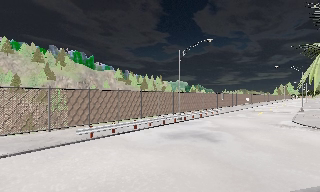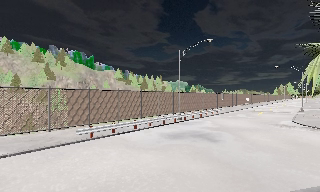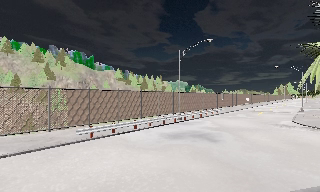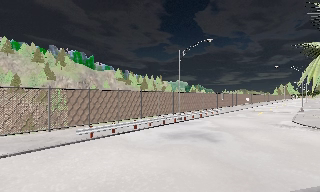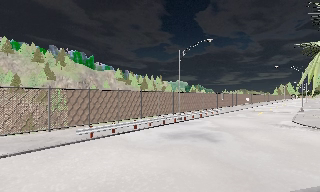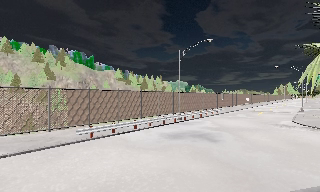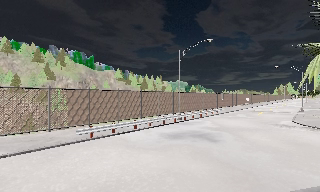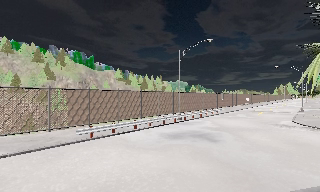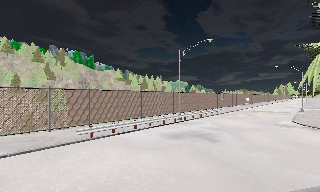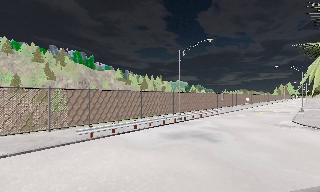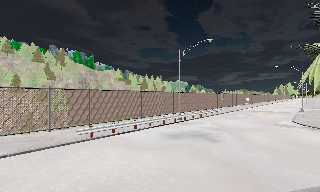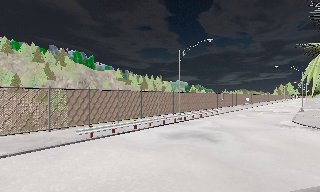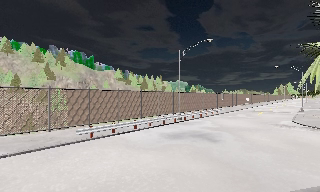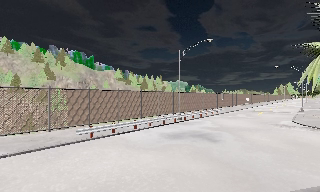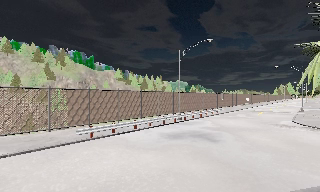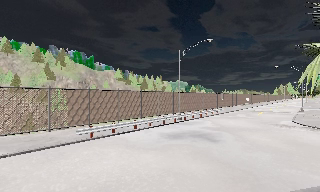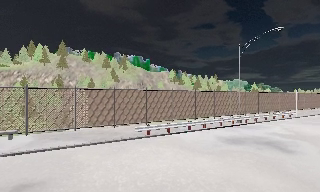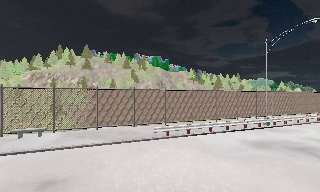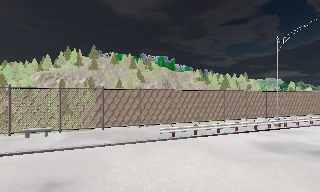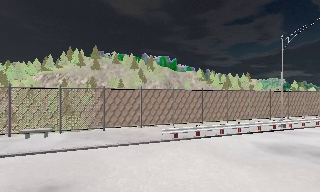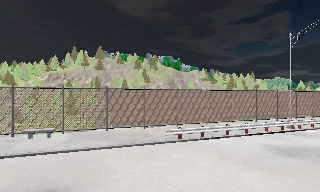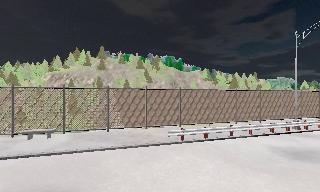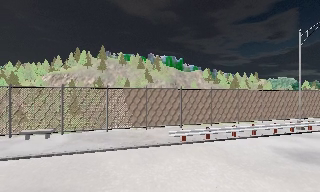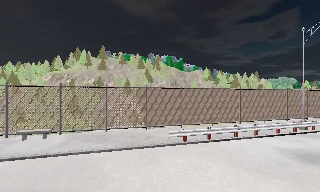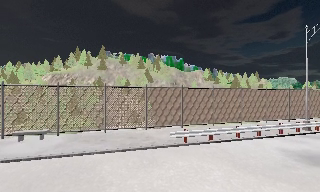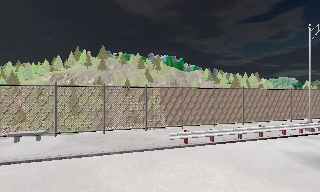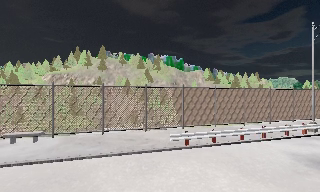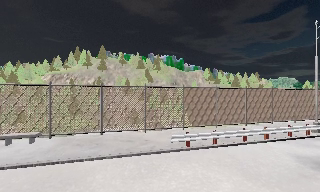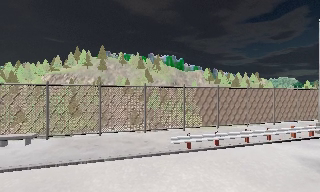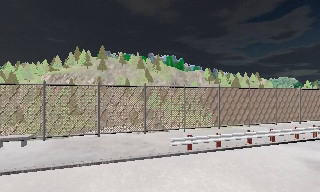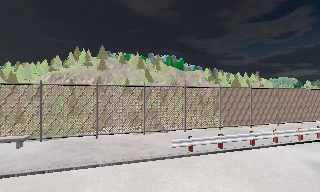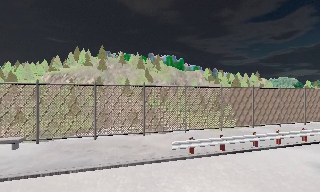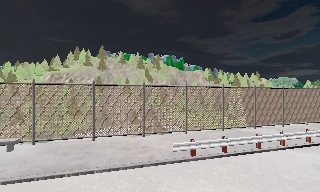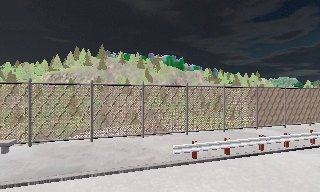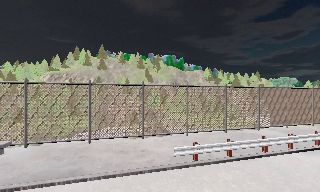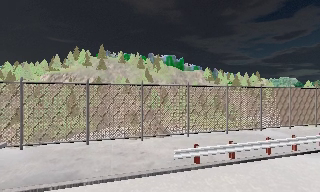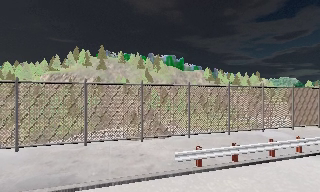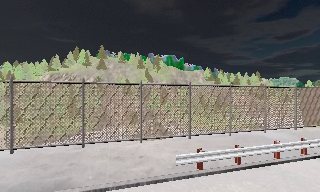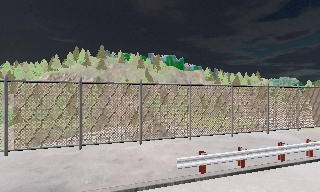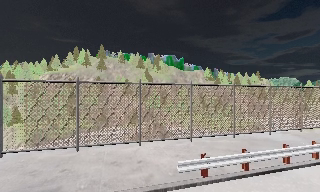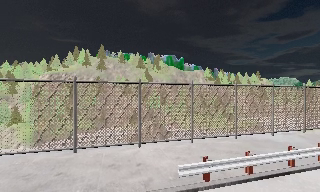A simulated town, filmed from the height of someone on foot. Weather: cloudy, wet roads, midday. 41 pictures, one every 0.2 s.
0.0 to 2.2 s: The camera keeps its place and its aim.
2.2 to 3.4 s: The camera swings to its left by about 25 degrees, and the scene slides to the right.
3.4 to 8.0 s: The camera travels forward, about 5 m, so what stands in front looms larger.
The film runs forward here.
